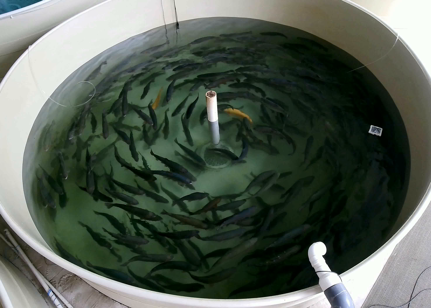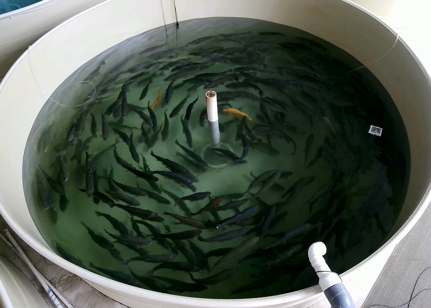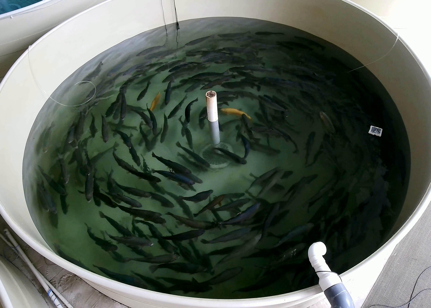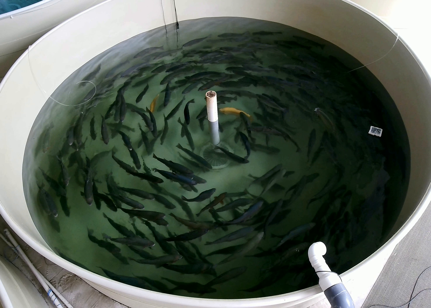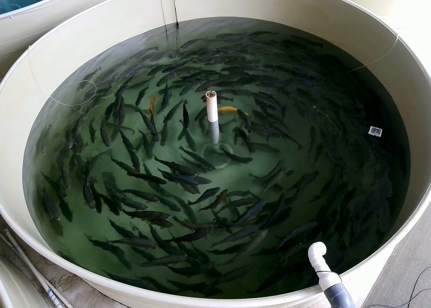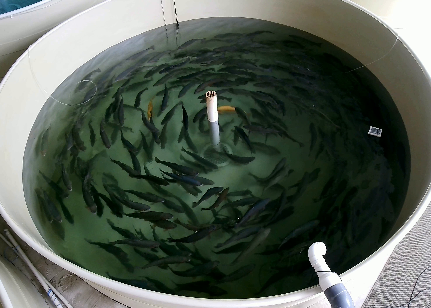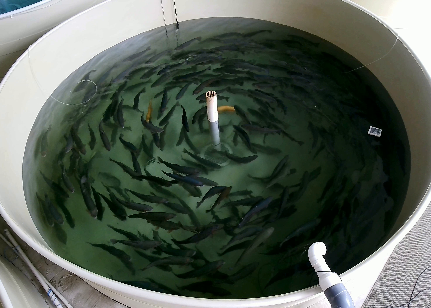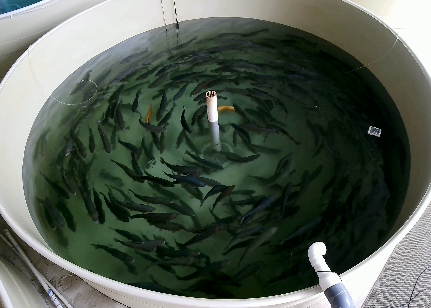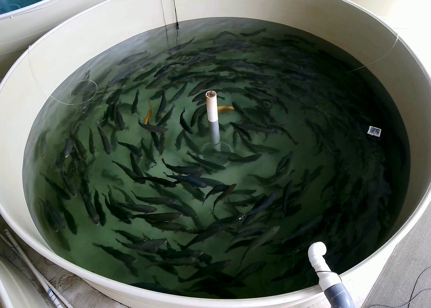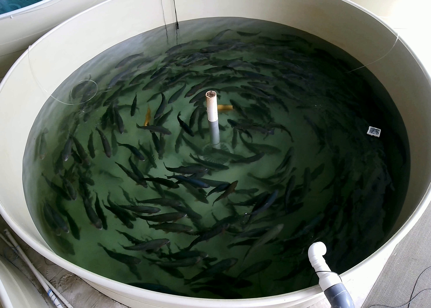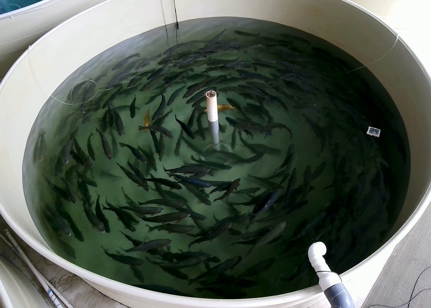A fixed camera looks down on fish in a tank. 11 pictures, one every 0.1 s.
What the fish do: Normal cruising.
